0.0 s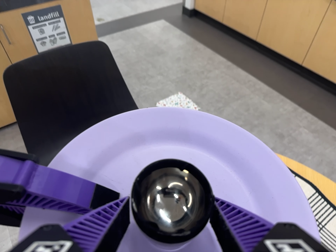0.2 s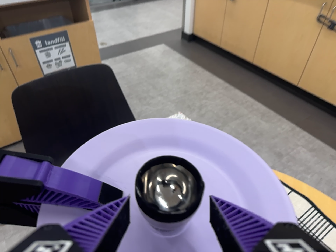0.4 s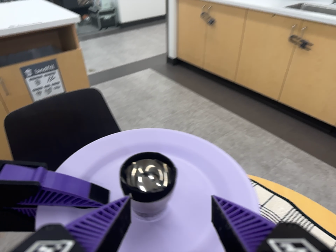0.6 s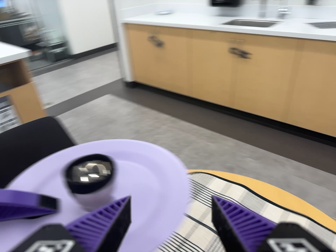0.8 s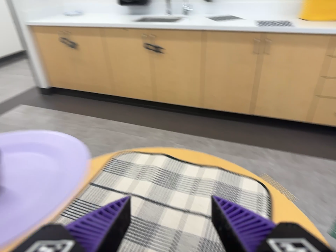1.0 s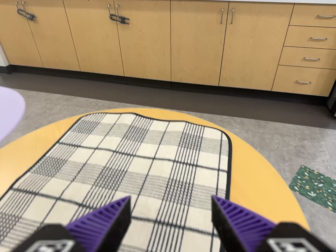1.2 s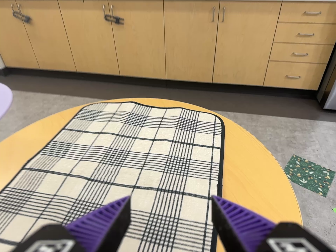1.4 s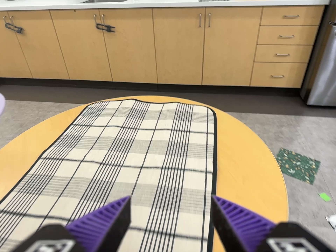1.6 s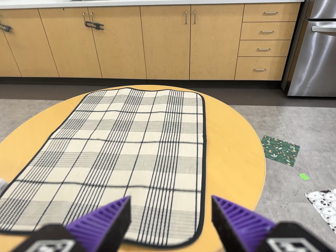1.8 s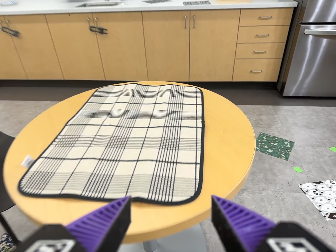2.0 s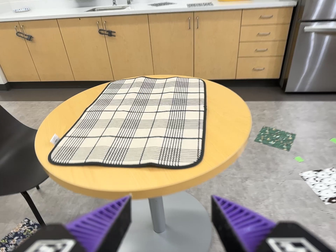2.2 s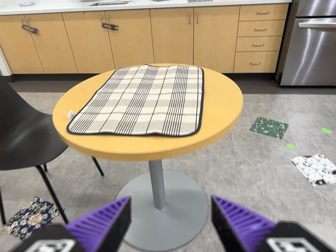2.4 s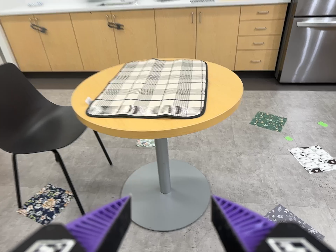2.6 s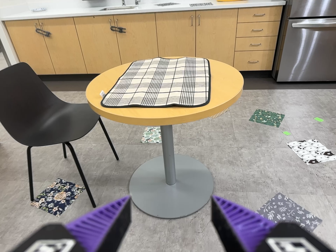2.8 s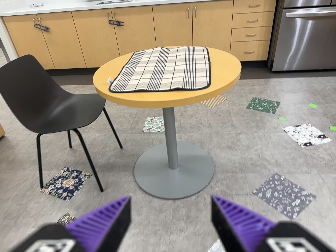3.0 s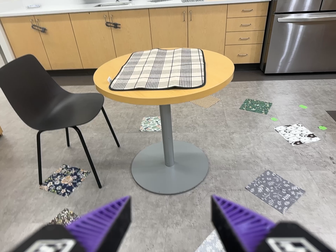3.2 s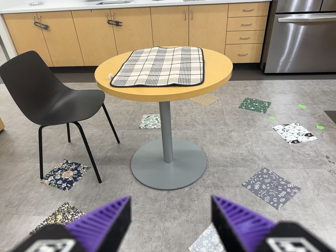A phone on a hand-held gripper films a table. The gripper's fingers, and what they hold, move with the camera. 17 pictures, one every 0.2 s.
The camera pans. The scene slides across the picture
to the left.
The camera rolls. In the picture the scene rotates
counterclockwise.
0.0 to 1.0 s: The camera swings to its right by about 30 degrees, and the scene slides to the left. It travels toward the bottom of its view, backward and to its right, about 28 cm. Its aim tips toward the top of its view by about 10 degrees. It rolls about its line of sight by about 25 degrees, and the scene rotates counterclockwise.
1.0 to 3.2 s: The camera travels backward and toward the bottom of its view, about 110 cm, so what stands in front gets smaller.
The film runs backward here.
